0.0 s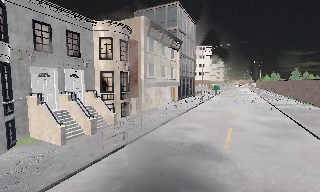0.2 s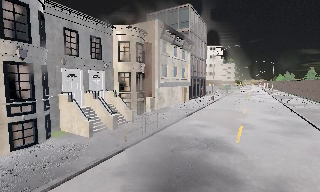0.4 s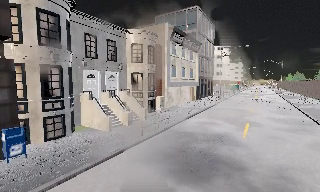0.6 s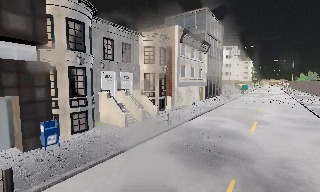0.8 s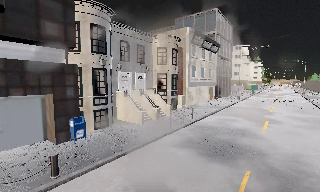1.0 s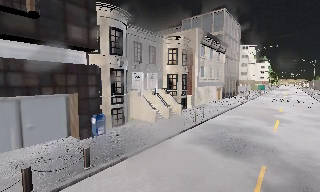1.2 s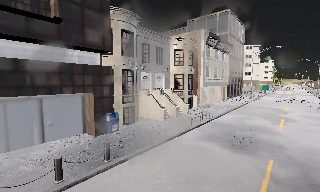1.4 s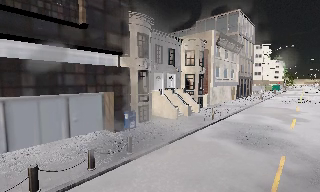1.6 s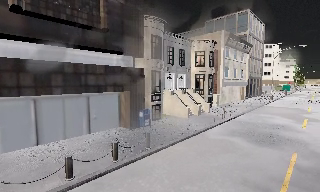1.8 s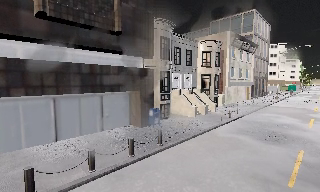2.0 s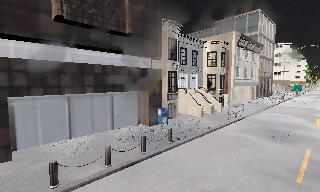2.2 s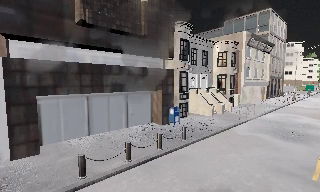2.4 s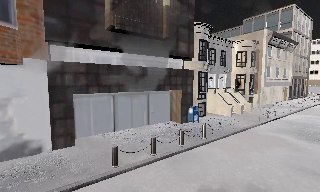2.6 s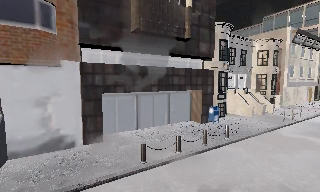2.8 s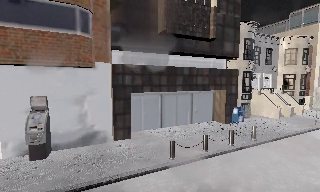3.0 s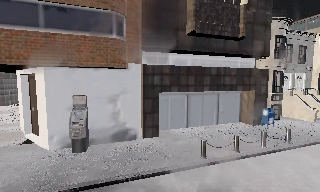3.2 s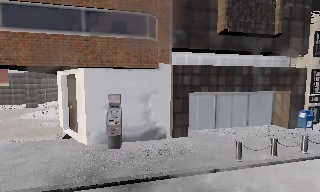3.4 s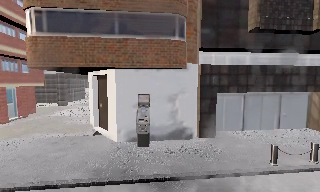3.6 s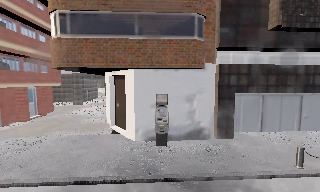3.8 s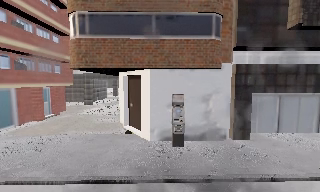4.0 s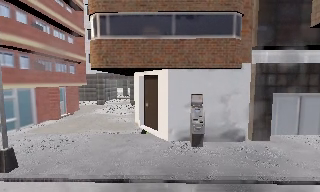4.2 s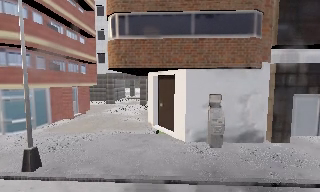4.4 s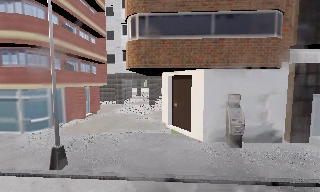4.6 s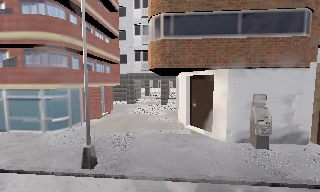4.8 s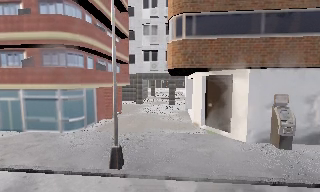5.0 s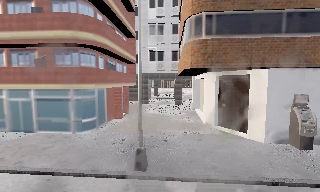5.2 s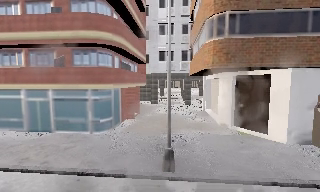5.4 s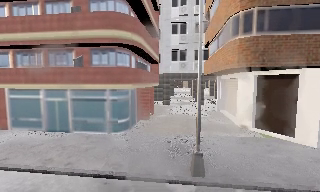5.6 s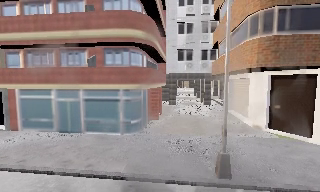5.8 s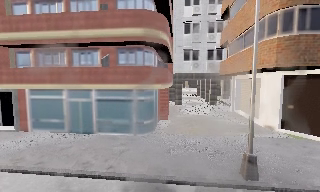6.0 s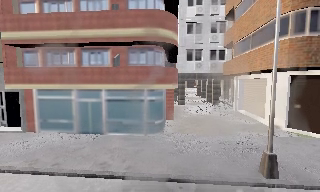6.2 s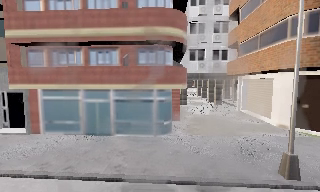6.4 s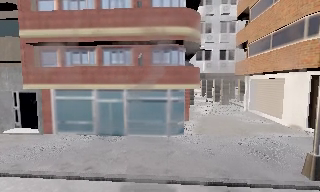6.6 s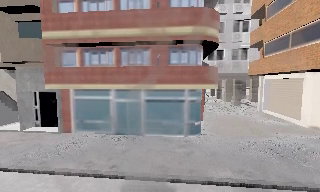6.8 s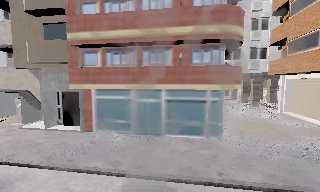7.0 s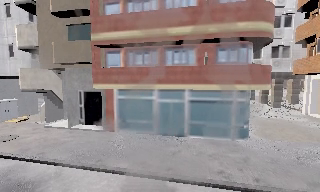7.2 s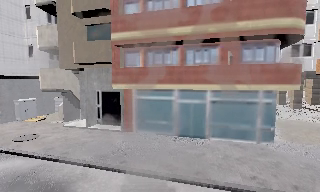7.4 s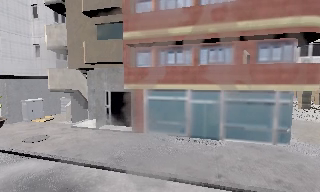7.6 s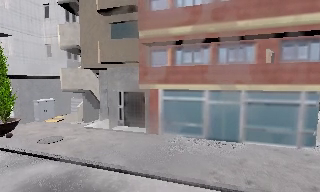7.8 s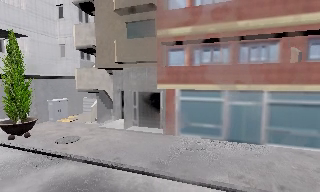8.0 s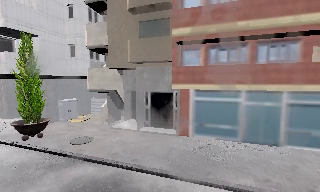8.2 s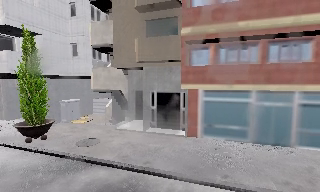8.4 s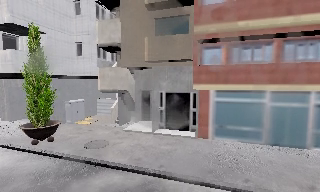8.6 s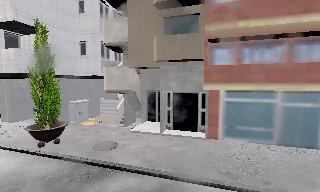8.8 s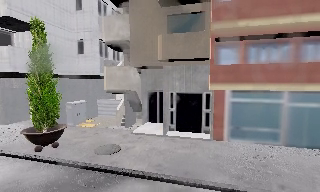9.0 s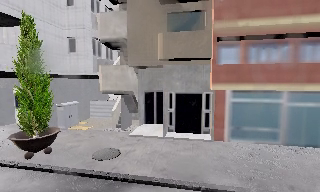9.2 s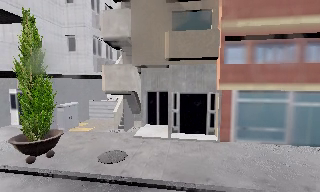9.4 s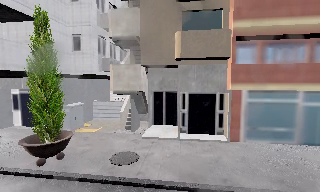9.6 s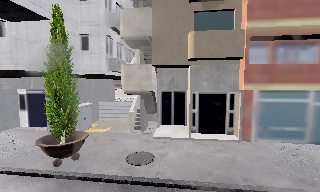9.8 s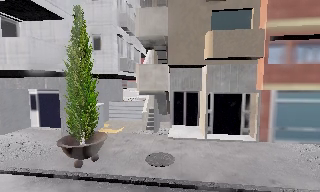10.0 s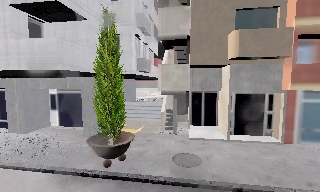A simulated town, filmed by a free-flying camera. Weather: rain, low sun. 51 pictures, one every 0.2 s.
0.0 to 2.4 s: The scene slides to the right, as the camera pans about 30 degrees to its left. It travels backward and to its left, about 8 m, so what stands in front gets smaller. It loses speed.
2.4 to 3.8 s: The camera pans to its left, which is counterclockwise from overhead, by about 35 degrees. It travels to its left, about 3.5 m, so close, fixed things drift to the right.
3.8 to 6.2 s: The camera travels to its left, about 9 m, so close, fixed things drift to the right.
6.2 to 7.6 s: The camera pans to its left, which is counterclockwise from overhead, by about 15 degrees. It travels to its left, about 4.5 m, so close, fixed things drift to the right.
7.6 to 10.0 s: The camera travels to its left, about 7 m, so close, fixed things drift to the right.
The film runs backward here.
